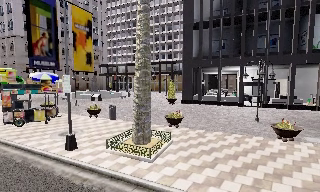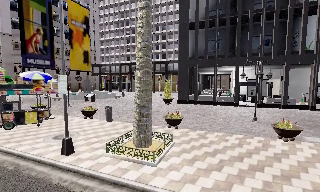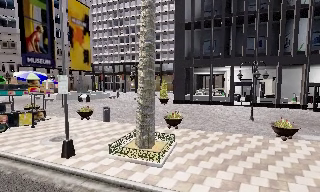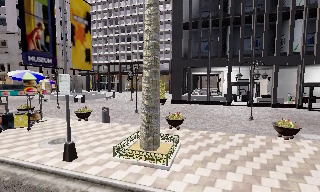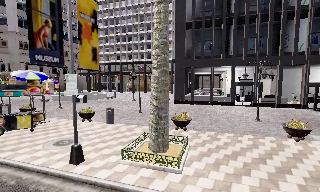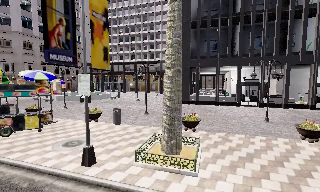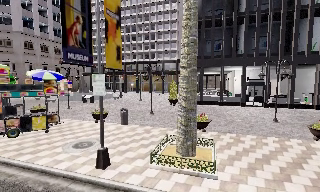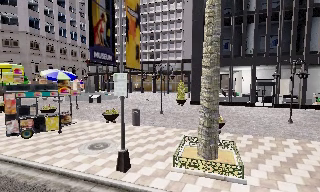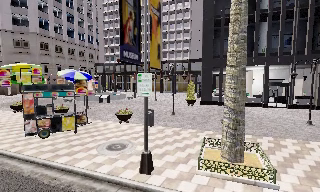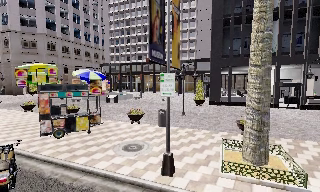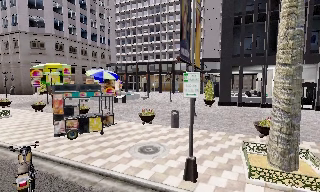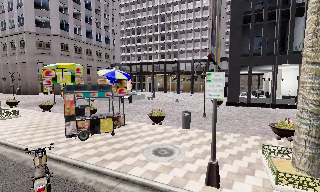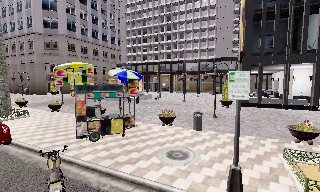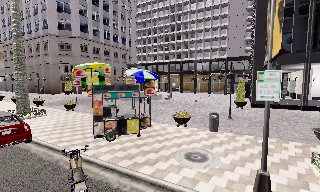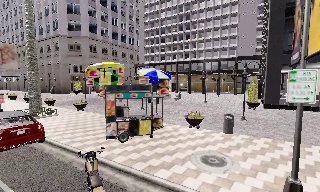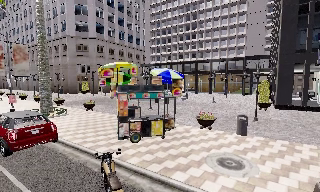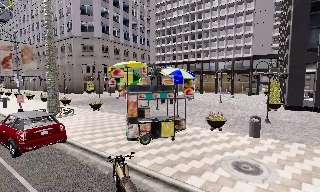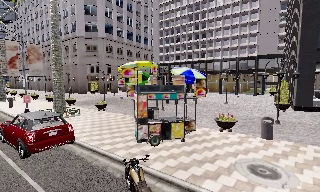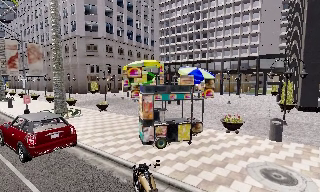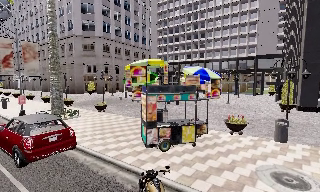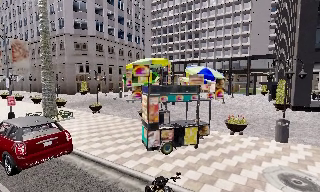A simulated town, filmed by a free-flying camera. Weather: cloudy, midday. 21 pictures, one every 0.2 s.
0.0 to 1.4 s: The camera travels to its left, about 3.5 m, so close, fixed things drift to the right.
1.4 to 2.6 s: The camera swings to its left by about 10 degrees, and the scene slides to the right. It travels to its left, about 3.5 m, so close, fixed things drift to the right.
2.6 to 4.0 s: The camera travels to its left and forward, about 3 m, so close, fixed things drift to the right.
The film runs forward here.
